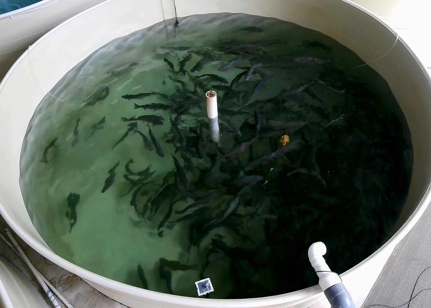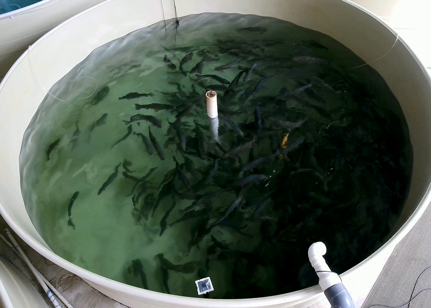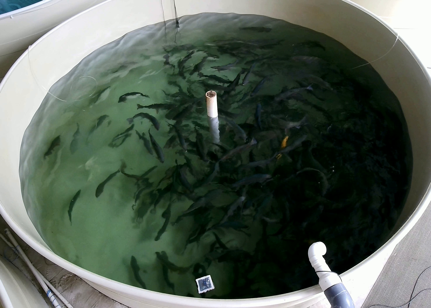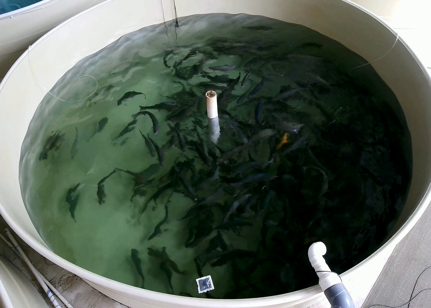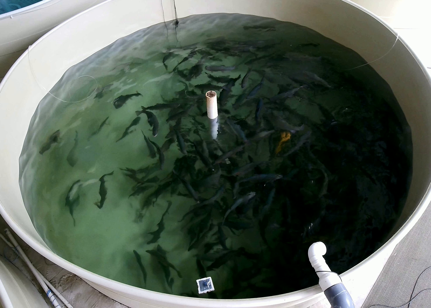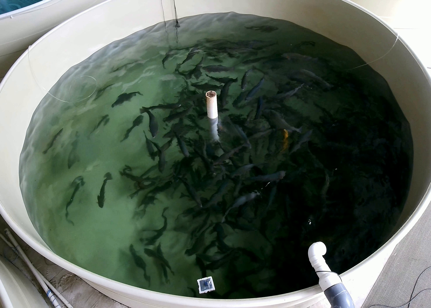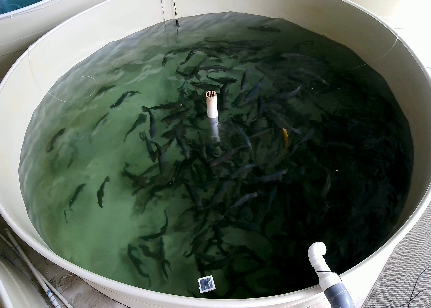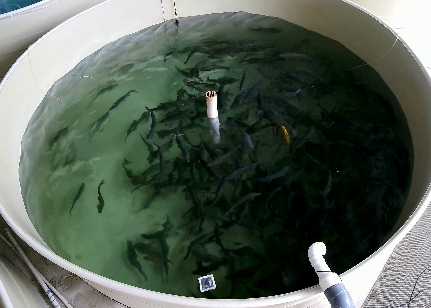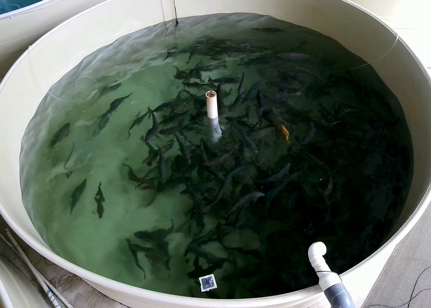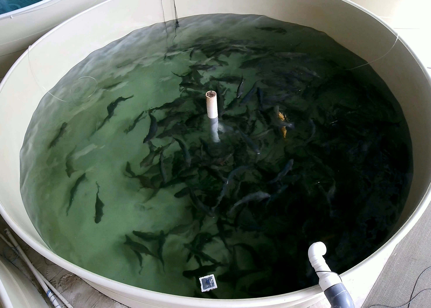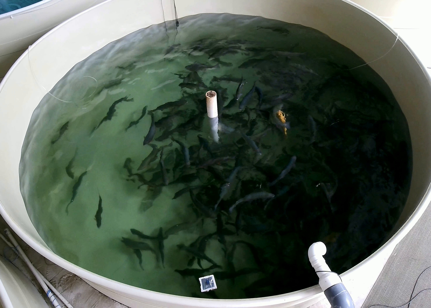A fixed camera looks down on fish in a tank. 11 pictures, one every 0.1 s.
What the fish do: Foraging.
